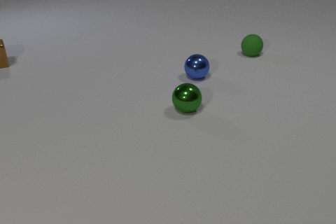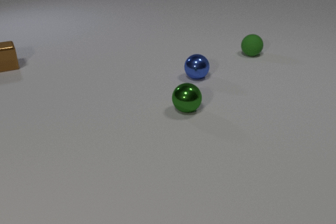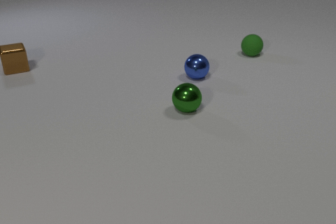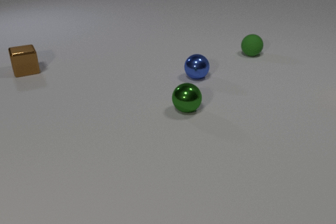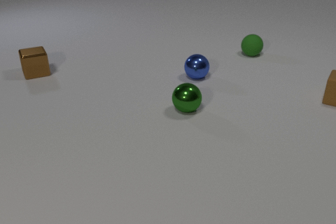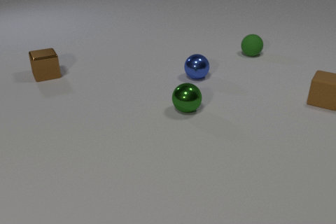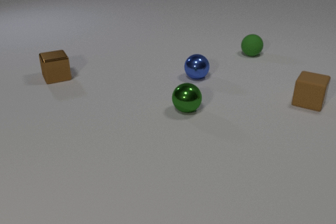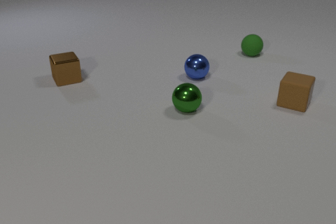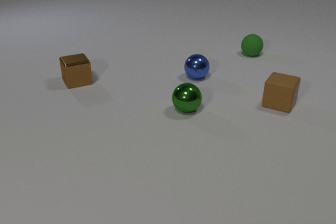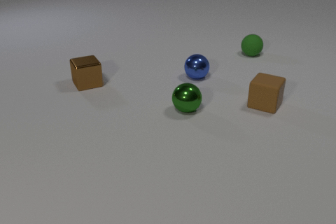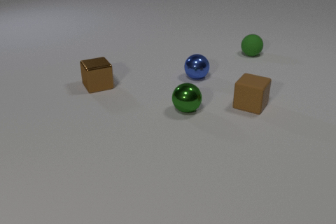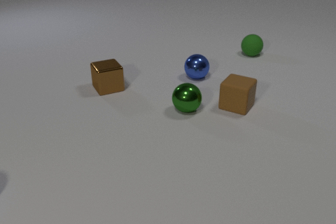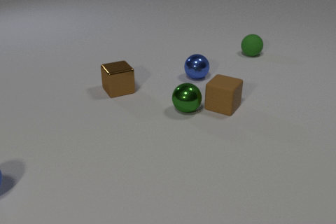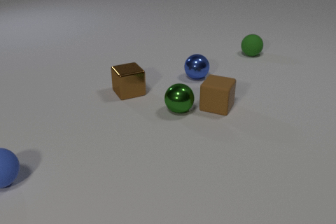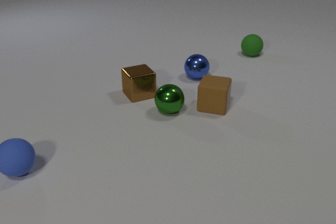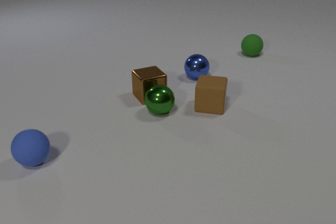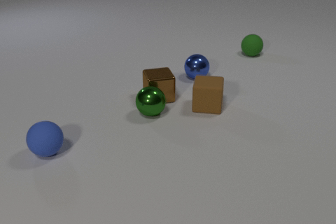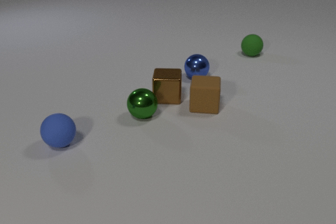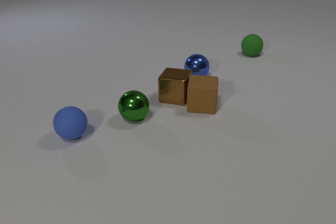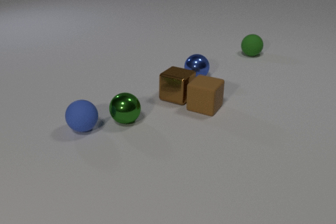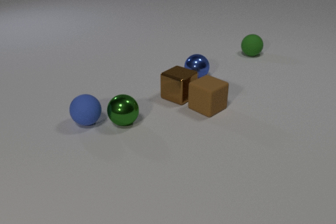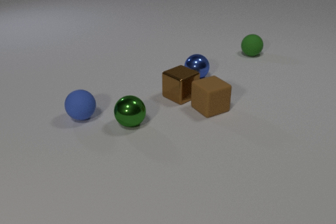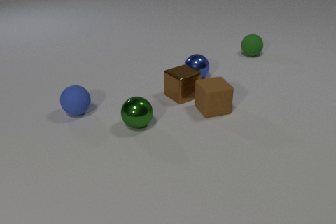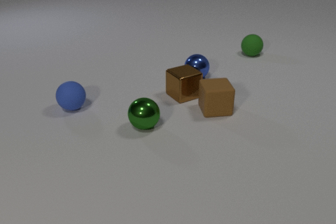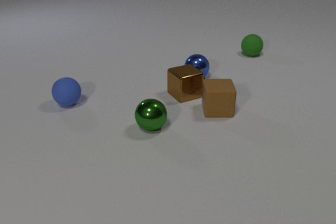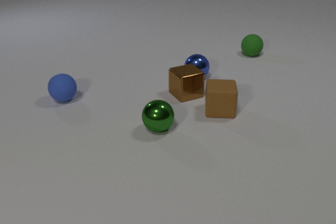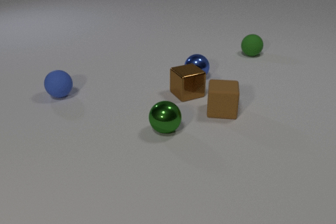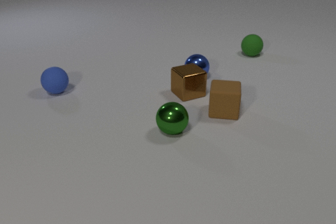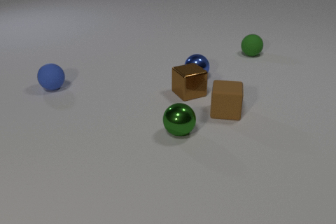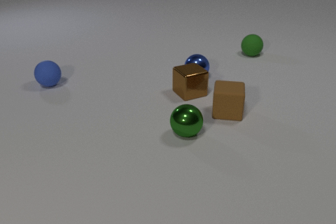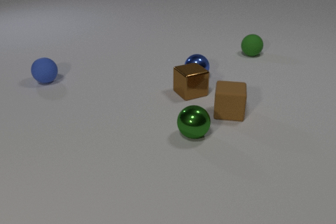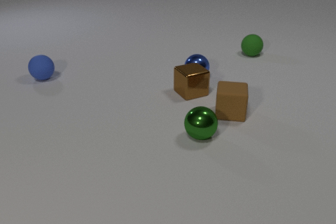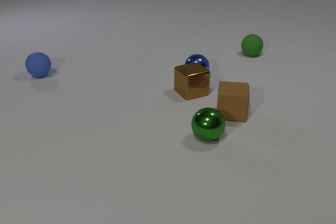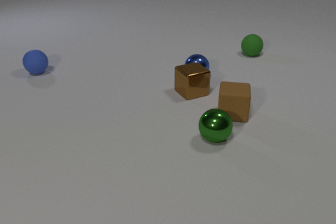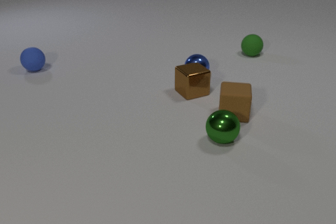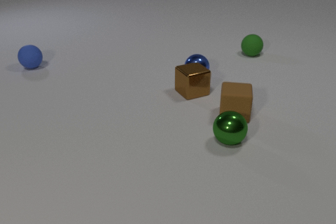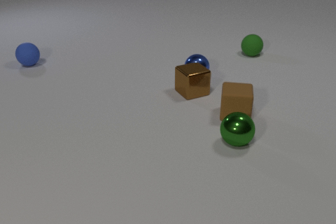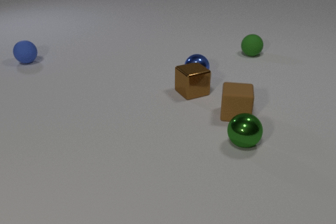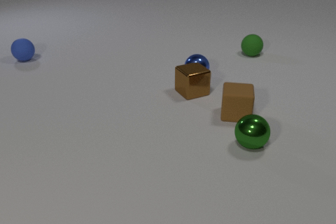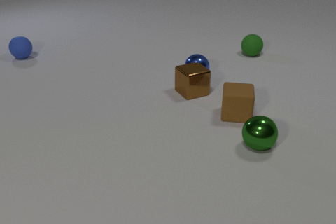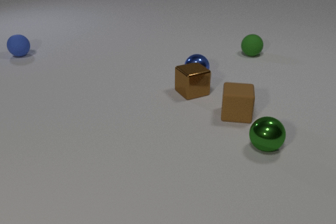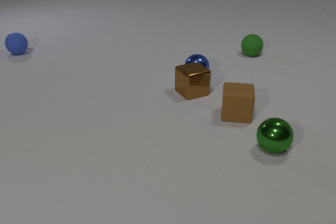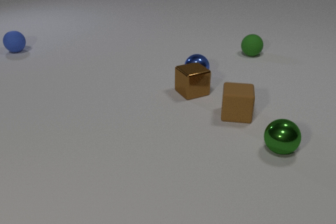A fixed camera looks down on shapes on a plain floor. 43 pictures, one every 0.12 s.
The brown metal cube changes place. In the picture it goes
to the right.
The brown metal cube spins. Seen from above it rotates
clockwise.
0.00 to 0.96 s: The brown rubber cube comes in at the right edge, slides to the left and toward the camera. The brown metal cube slides to the right and toward the camera.
0.96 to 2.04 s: The brown rubber cube slides to the left, spins counterclockwise seen from above by about 30 degrees, its near face sliding to the right. The green metal sphere rolls to the left. The brown metal cube slides to the right and toward the camera, spins clockwise seen from above by about 30 degrees, its near face sliding to the left. The blue rubber sphere comes in at the left edge, rolls to the right and away from the camera. The brown rubber cube and the green metal sphere collide. The green metal sphere and the brown metal cube collide.
2.04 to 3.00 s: The brown rubber cube slides to the right and toward the camera, spins clockwise seen from above by about 90 degrees, its near face sliding to the left. The green metal sphere rolls toward the camera and to the right. The brown metal cube slides to the right and away from the camera, spins so that its near face slides to the left, clockwise seen from above. The blue rubber sphere rolls away from the camera. The brown rubber cube and the brown metal cube collide. The green metal sphere and the blue rubber sphere collide.
3.00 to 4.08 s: The brown rubber cube slides to the right. The green metal sphere rolls to the right. The brown metal cube slides to the right. The blue rubber sphere rolls away from the camera.
4.08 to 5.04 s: The green metal sphere rolls to the right. The blue rubber sphere rolls away from the camera.
What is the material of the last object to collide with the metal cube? rubber.
What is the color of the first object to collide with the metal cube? green.
How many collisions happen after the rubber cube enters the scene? 4.
